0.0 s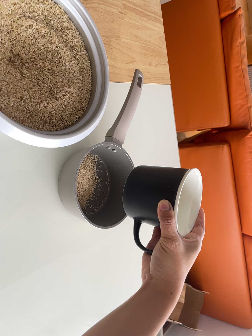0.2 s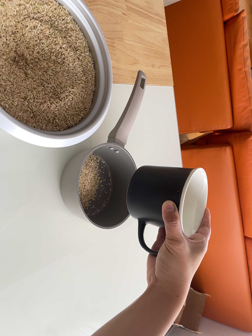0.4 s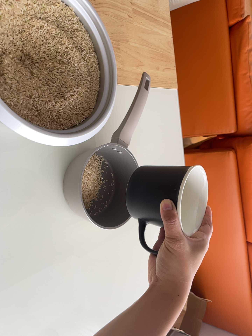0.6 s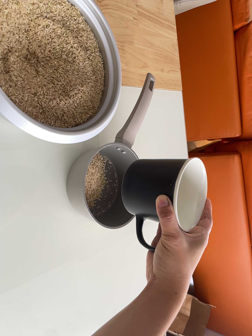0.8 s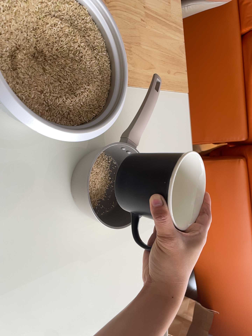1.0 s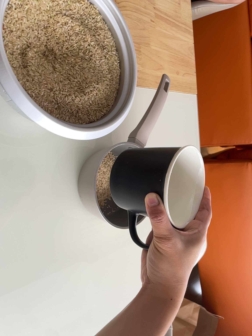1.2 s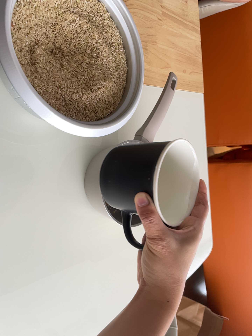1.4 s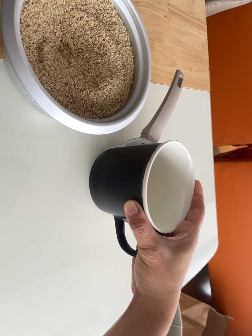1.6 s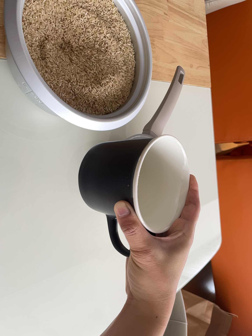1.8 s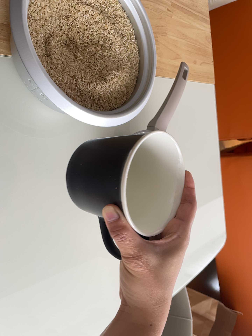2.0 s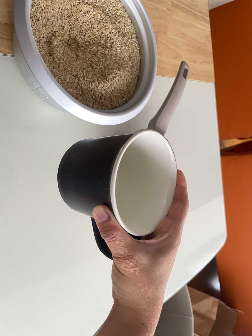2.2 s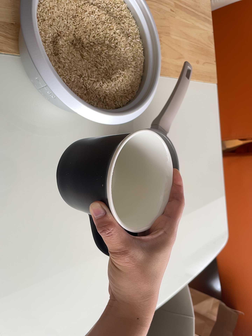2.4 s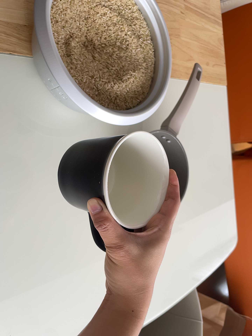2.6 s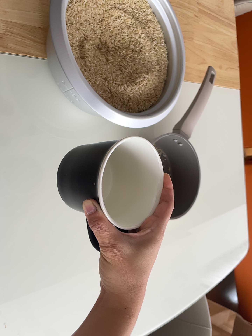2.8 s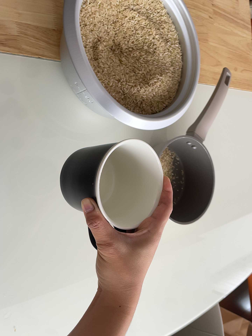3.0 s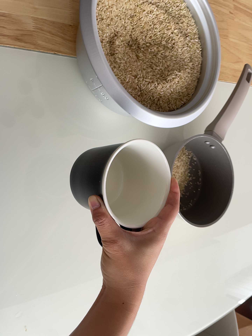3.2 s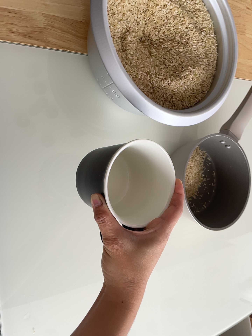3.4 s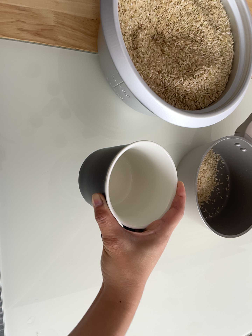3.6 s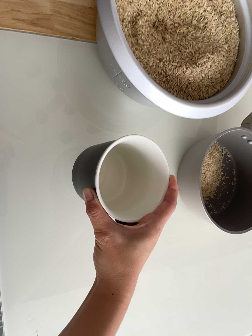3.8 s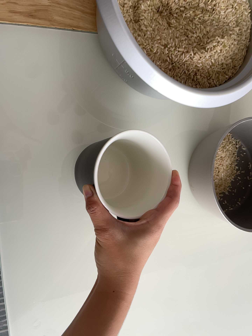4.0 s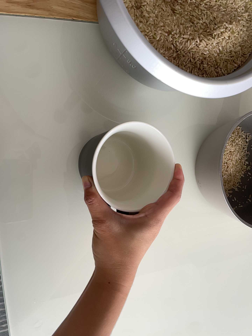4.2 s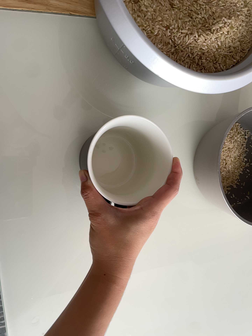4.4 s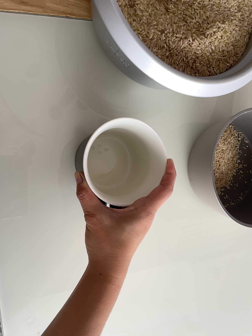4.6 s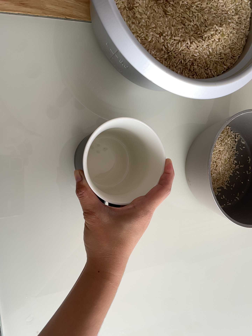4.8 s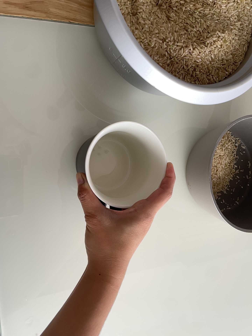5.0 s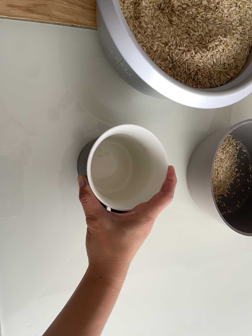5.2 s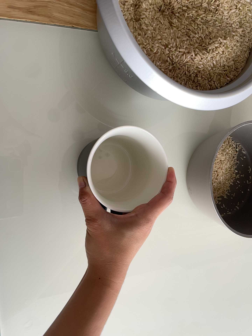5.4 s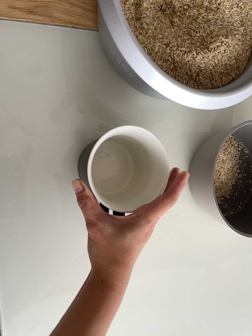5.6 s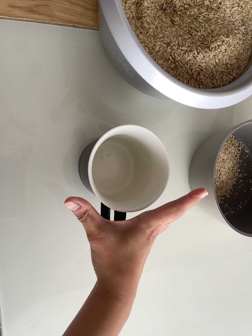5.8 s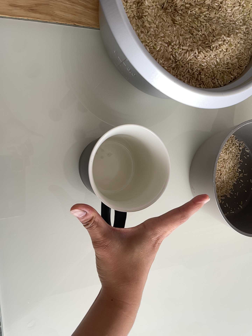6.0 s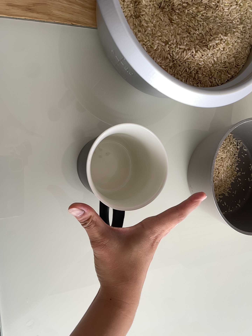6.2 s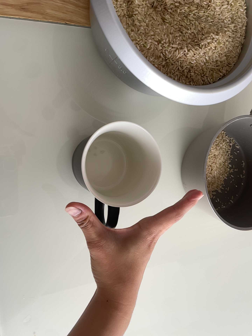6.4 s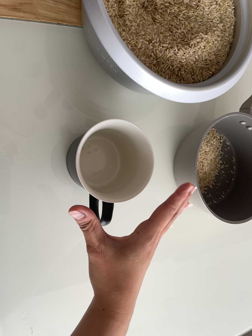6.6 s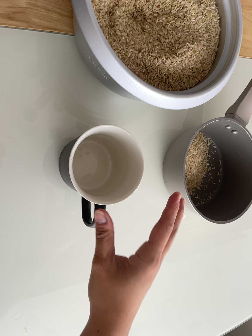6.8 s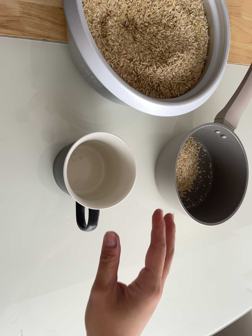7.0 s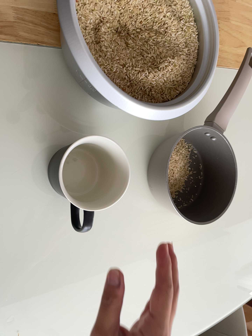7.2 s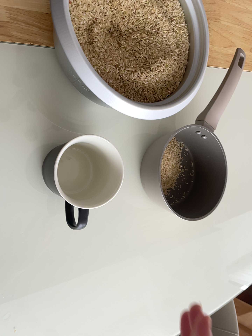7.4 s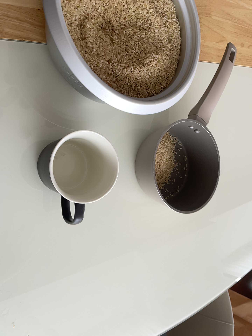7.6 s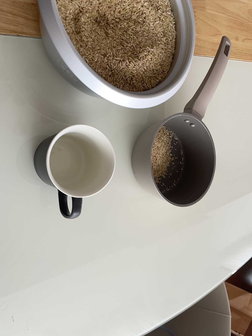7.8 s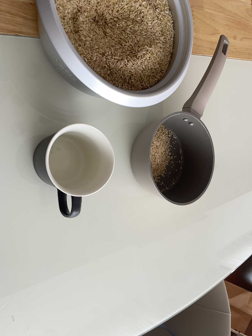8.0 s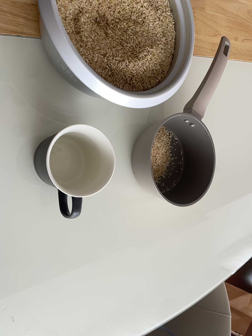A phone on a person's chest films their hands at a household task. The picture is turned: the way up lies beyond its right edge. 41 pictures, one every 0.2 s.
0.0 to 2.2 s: The camera travels toward the bottom of its view, about 6 cm.
2.2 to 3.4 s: The scene slides to the right, as the camera pans about 15 degrees to its left. It travels forward, about 6 cm, so what stands in front looms larger.
3.4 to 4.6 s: The camera shifts only a little, or ends up much as it began.
4.6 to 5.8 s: The camera keeps its place and its aim.
5.8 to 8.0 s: The scene slides to the left, as the camera pans about 10 degrees to its right. It travels backward, about 7 cm, so what stands in front gets smaller.
The film runs forward here.
